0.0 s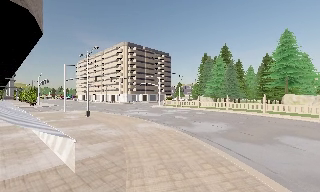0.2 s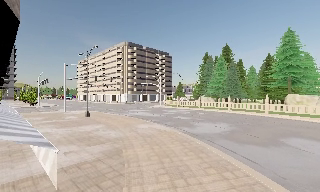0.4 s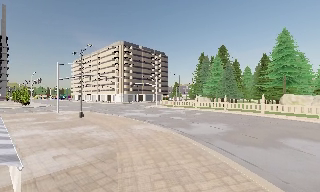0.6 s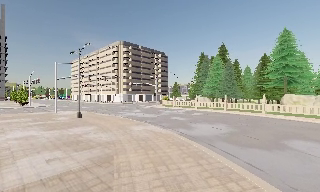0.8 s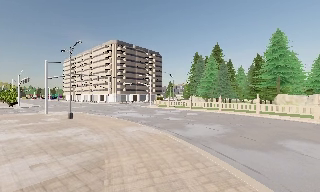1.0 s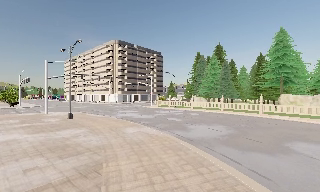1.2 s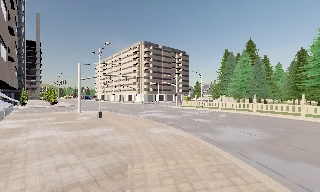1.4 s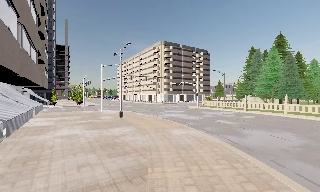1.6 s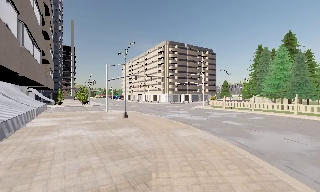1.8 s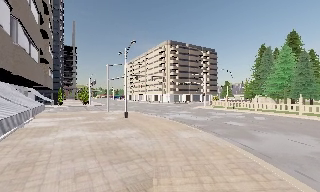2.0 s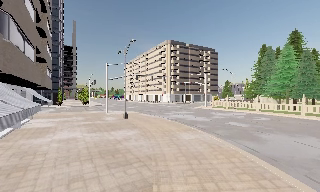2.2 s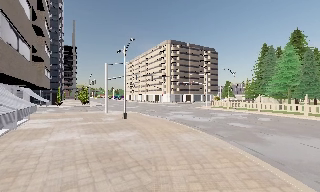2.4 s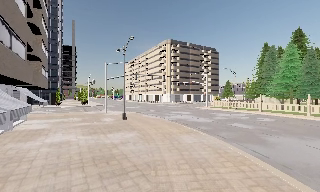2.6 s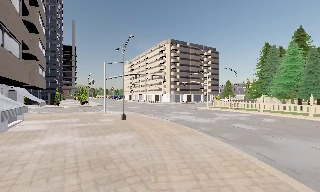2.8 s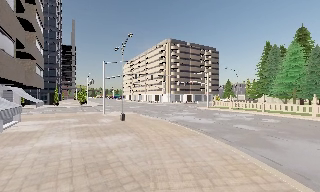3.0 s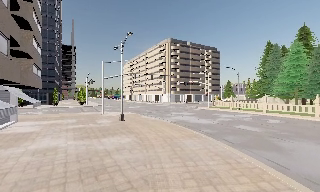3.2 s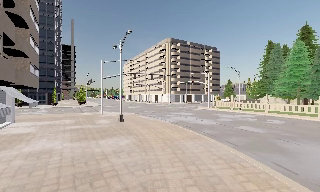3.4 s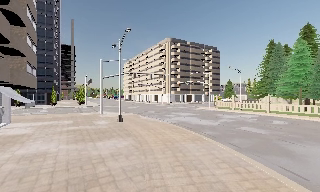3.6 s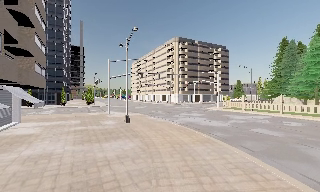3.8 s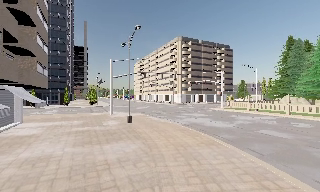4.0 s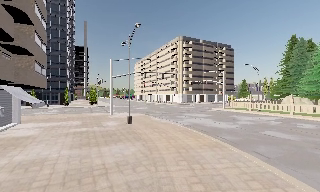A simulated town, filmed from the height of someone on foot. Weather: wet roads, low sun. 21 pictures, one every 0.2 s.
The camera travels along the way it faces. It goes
forward.
0.0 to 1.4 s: The scene slides to the right, as the camera pans about 15 degrees to its left. It travels forward, about 2.5 m, so what stands in front looms larger.
1.4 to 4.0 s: The camera travels forward, about 4.5 m, so what stands in front looms larger.
The film runs forward here.
